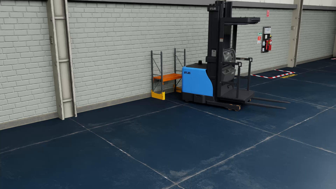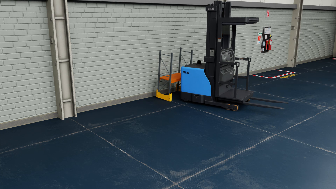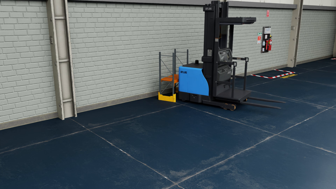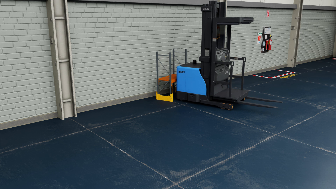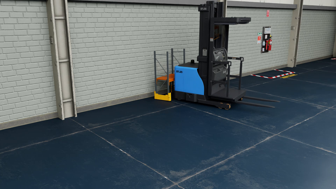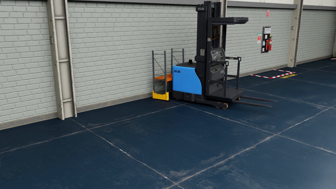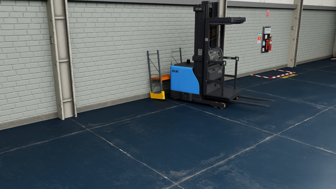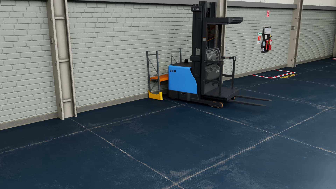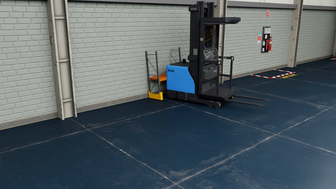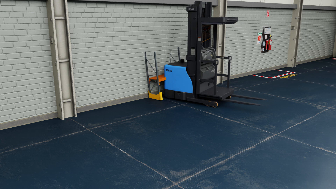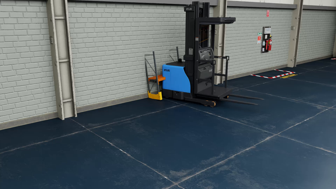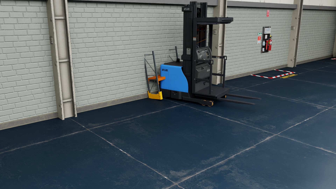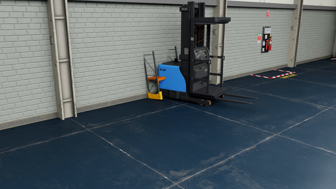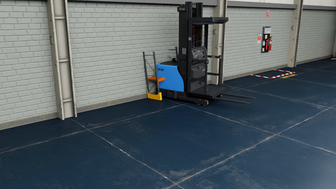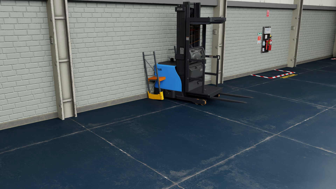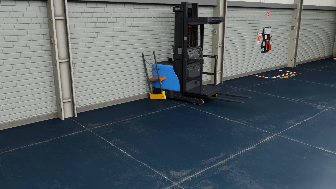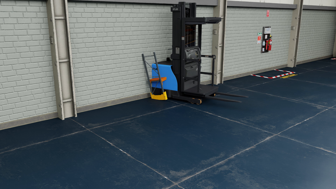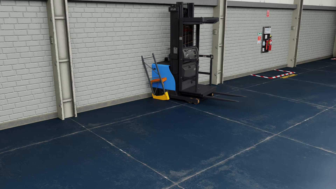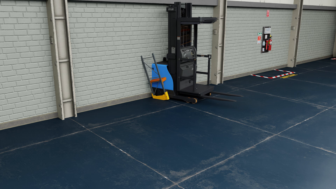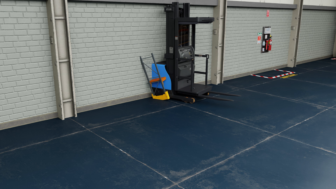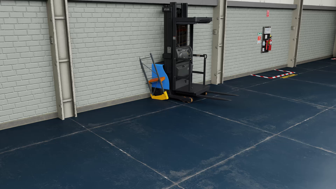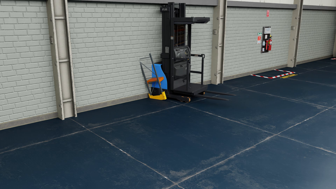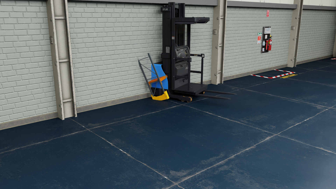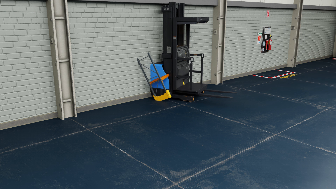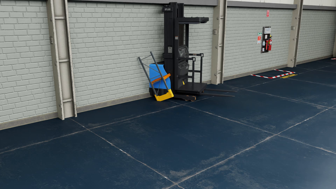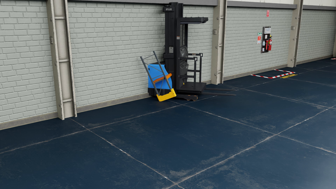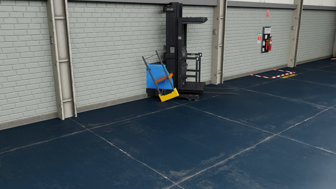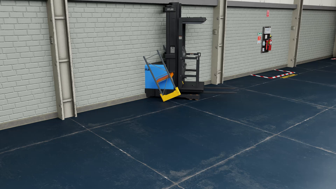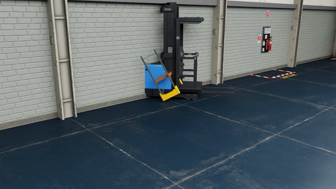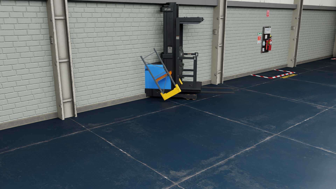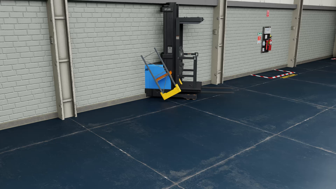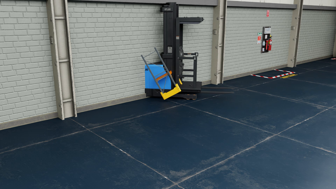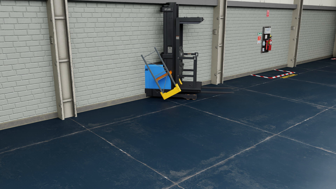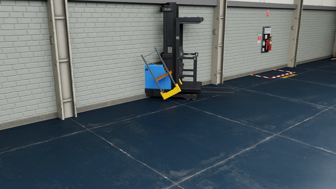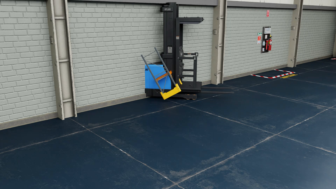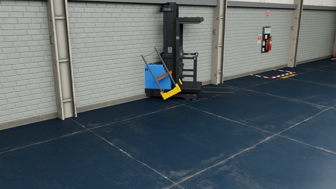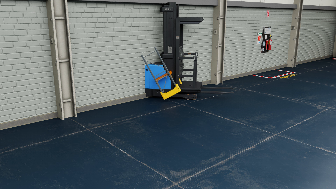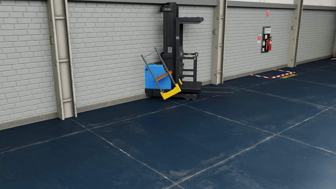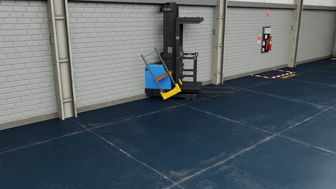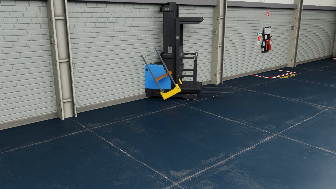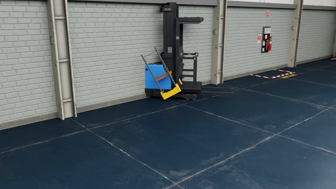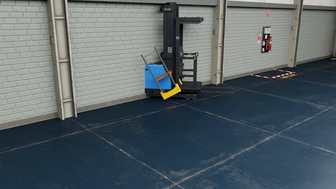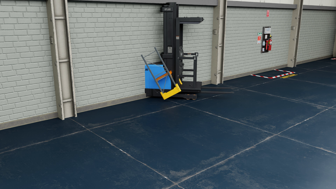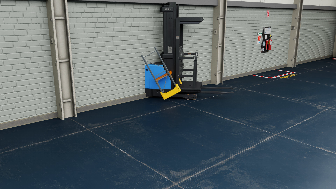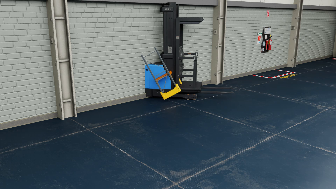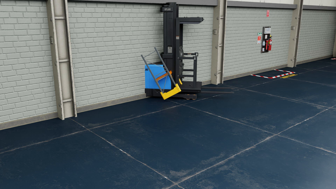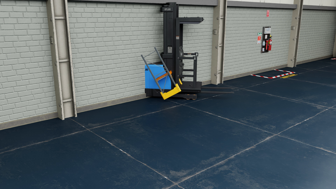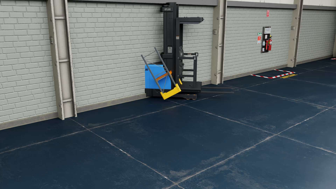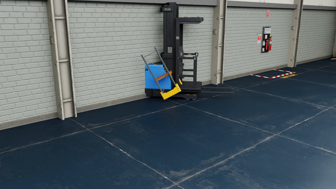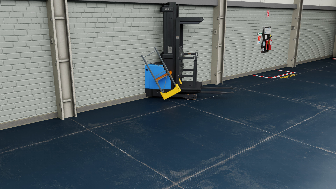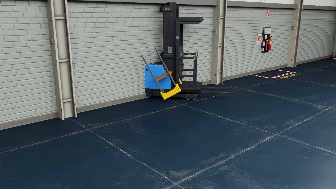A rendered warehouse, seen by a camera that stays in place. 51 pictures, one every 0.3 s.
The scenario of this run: A forklift runs into an object in its way.
